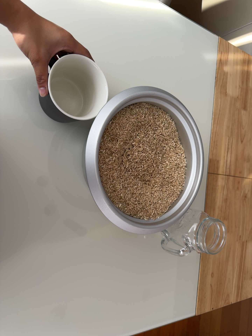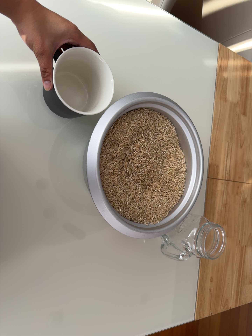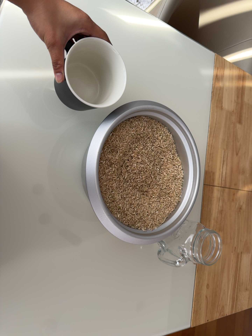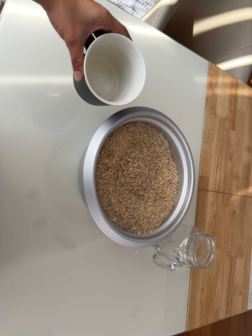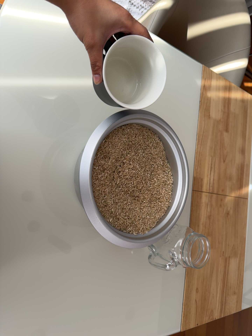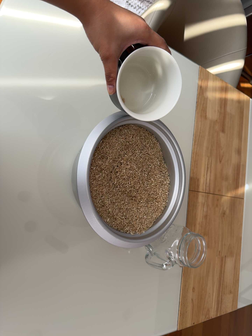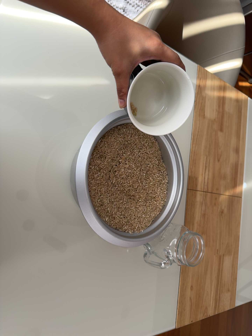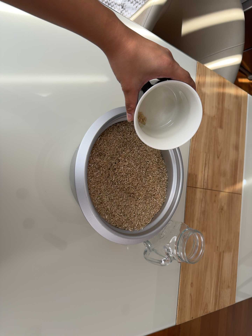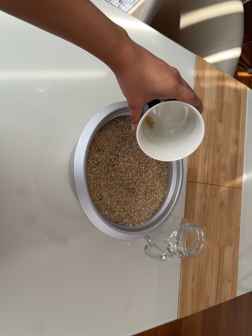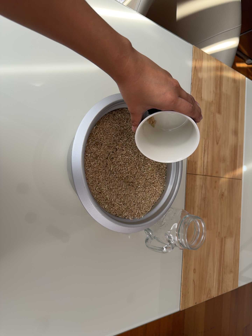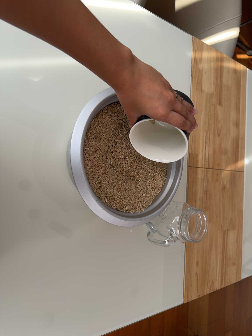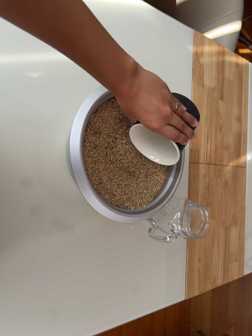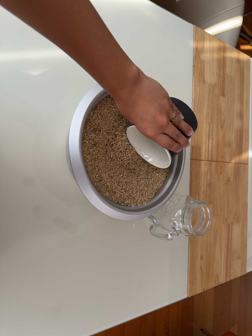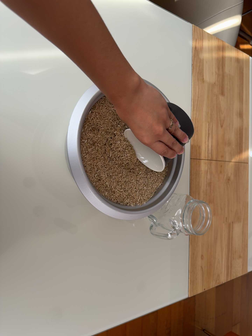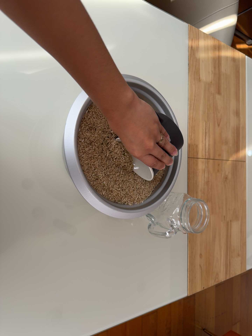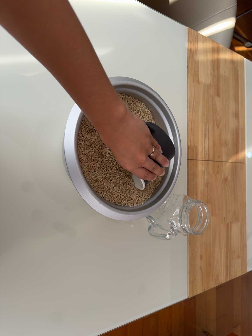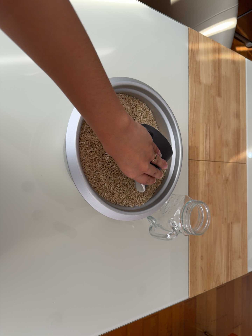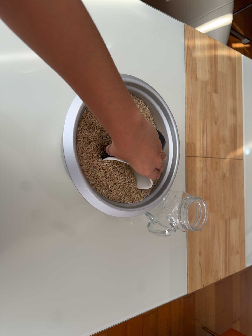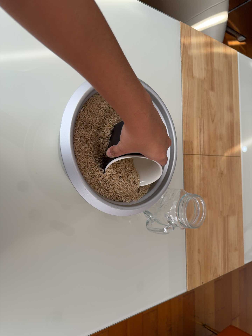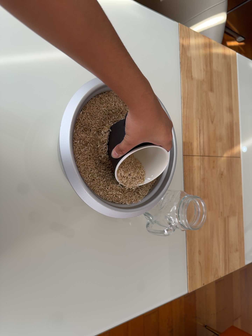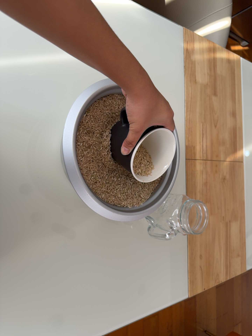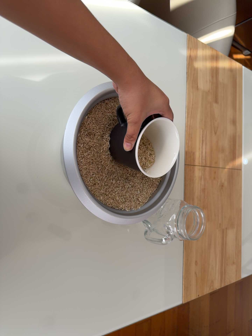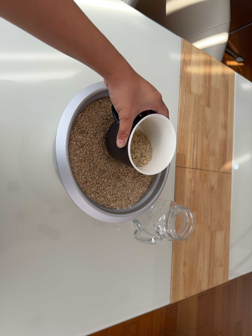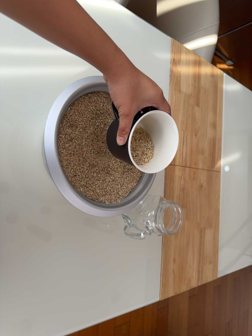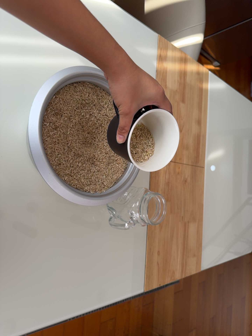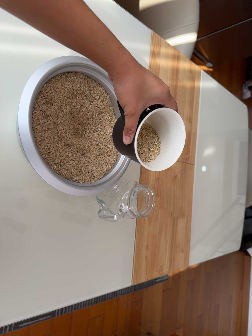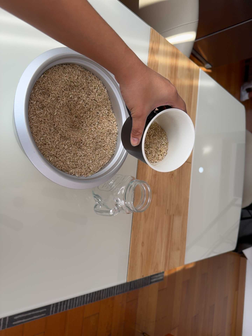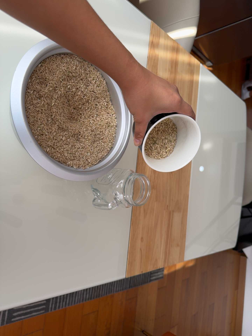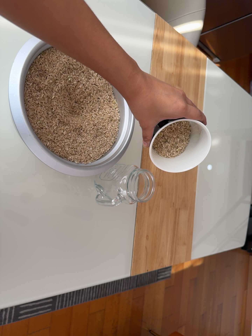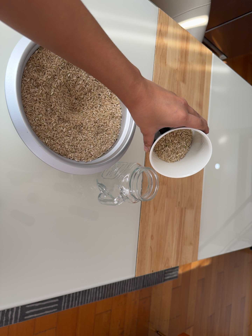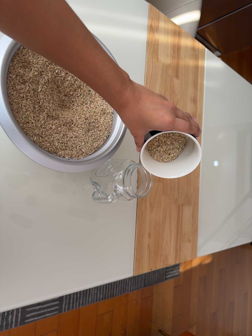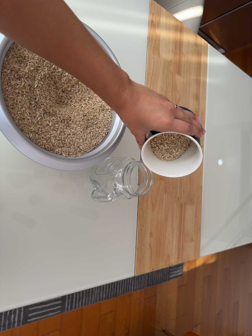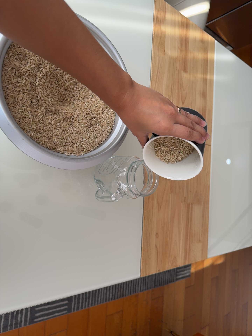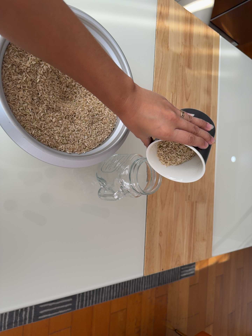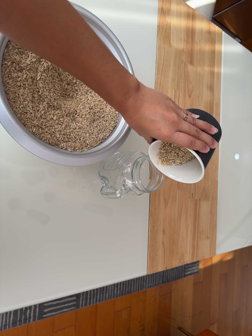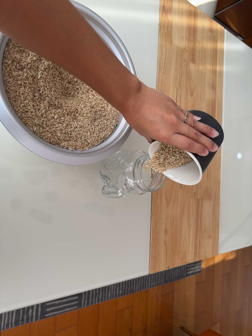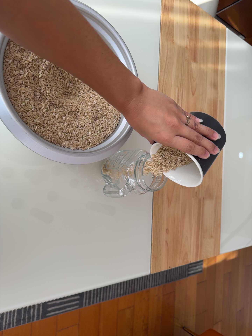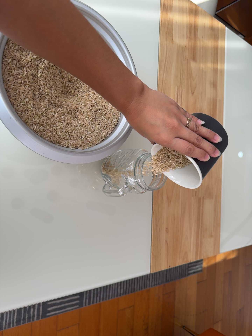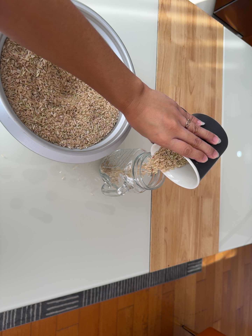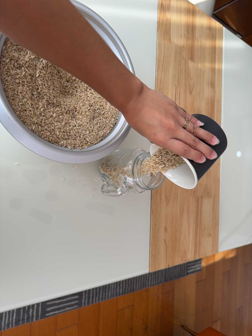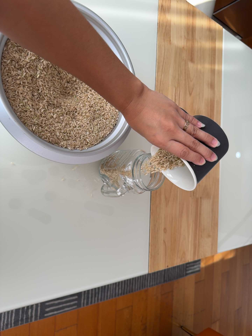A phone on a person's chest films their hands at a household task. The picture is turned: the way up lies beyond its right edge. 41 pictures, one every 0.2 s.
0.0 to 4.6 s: The camera shifts only a little, or ends up much as it began.
4.6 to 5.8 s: The camera travels toward the bottom of its view, about 8 cm, so close, fixed things drift upward.
5.8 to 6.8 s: The camera shifts only a little, or ends up much as it began.
6.8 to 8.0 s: The camera keeps its place and its aim.
The film runs forward here.
